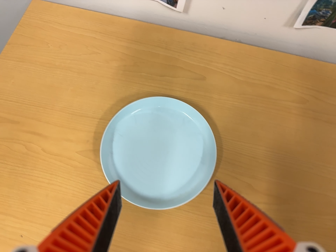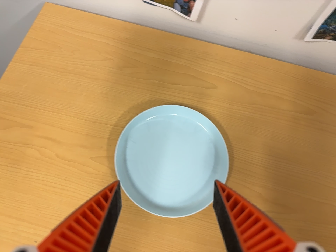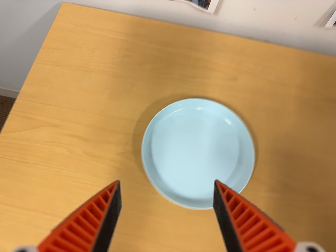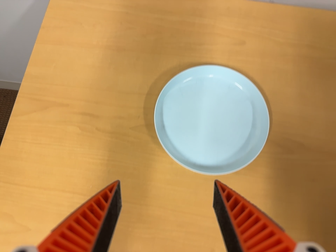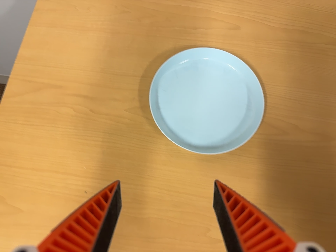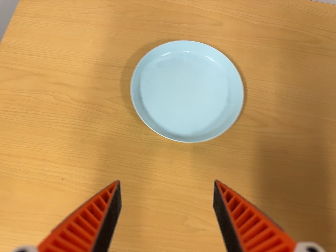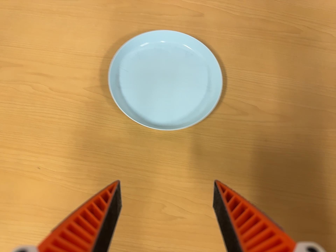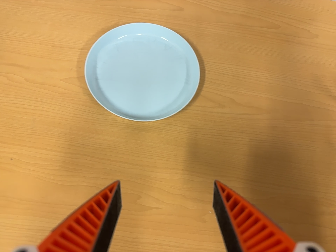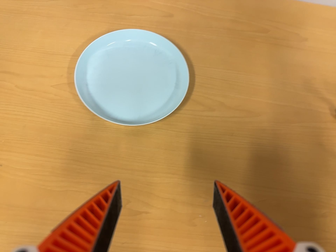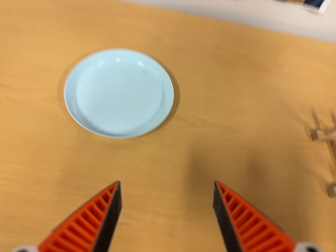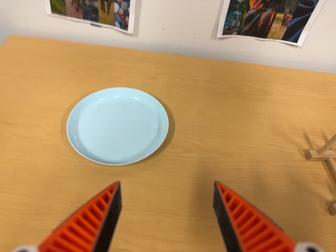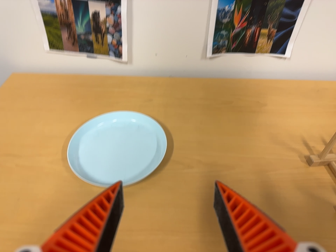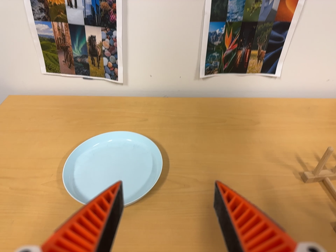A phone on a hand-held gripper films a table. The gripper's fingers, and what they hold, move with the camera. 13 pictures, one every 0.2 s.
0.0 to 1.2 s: The camera travels toward the bottom of its view, about 10 cm, so close, fixed things drift upward.
1.2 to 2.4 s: The camera travels to its right, toward the bottom of its view and backward, about 12 cm, so close, fixed things drift to the left. Its aim tips toward the top of its view by about 30 degrees, and the scene shifts downward. It rolls about its line of sight by about 10 degrees, and the scene rotates counterclockwise.
The film runs backward here.
